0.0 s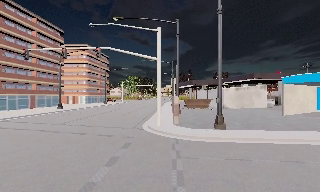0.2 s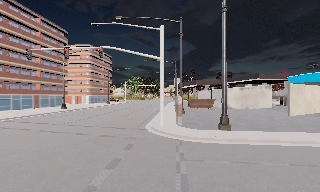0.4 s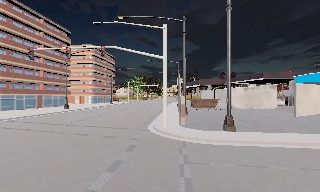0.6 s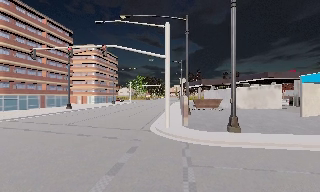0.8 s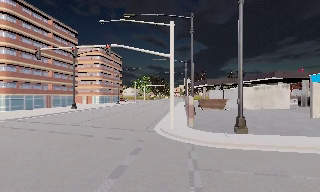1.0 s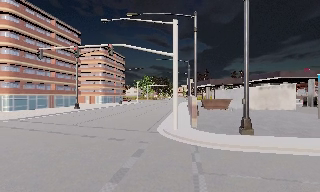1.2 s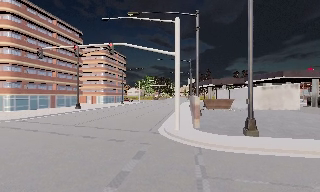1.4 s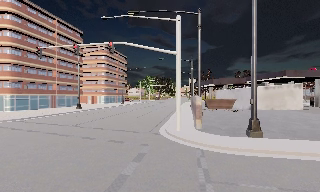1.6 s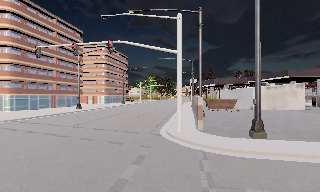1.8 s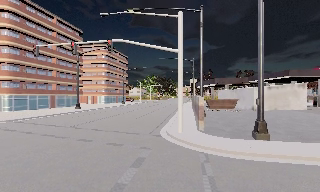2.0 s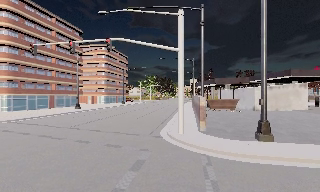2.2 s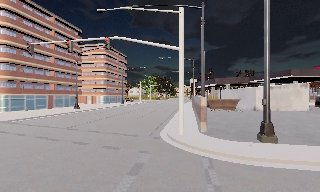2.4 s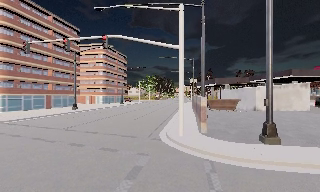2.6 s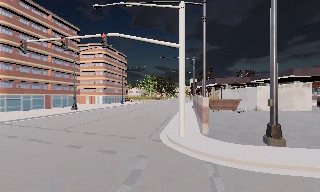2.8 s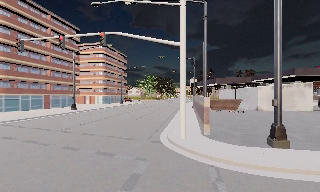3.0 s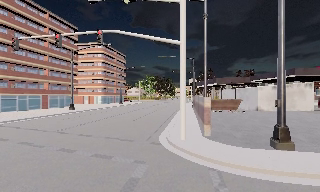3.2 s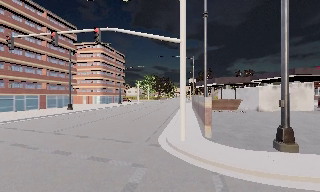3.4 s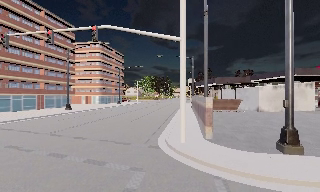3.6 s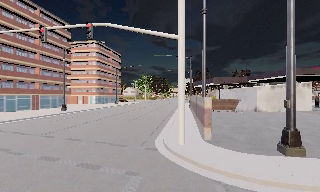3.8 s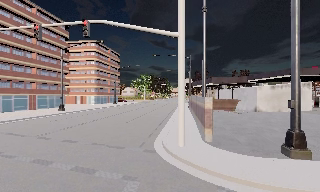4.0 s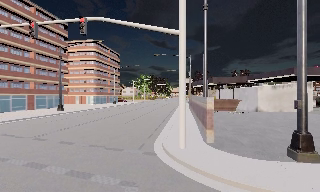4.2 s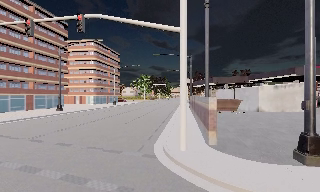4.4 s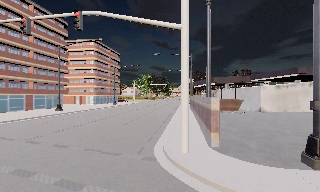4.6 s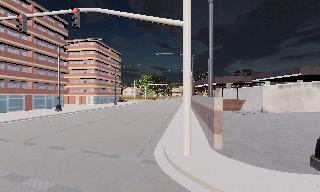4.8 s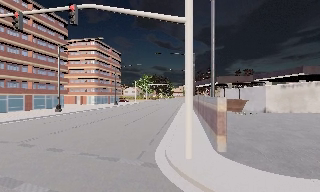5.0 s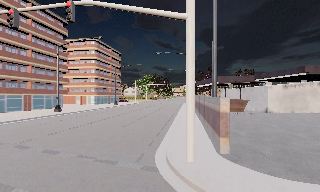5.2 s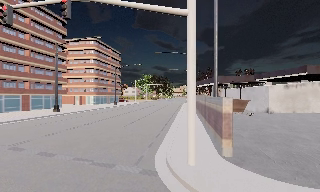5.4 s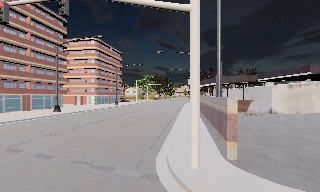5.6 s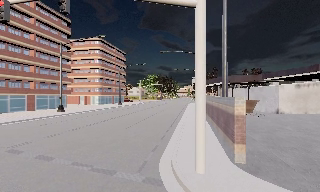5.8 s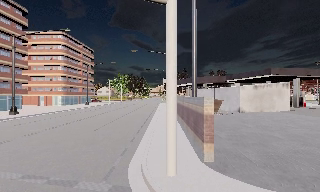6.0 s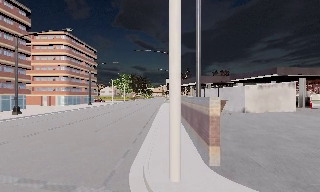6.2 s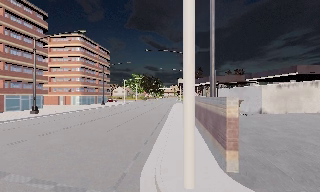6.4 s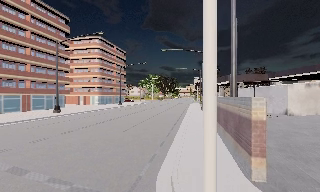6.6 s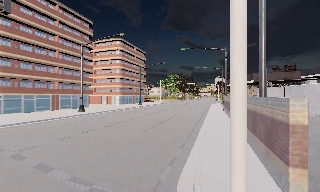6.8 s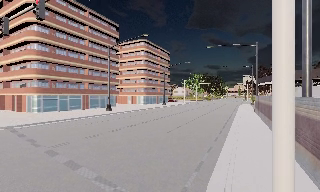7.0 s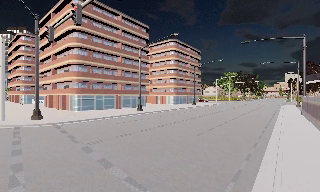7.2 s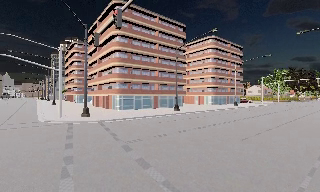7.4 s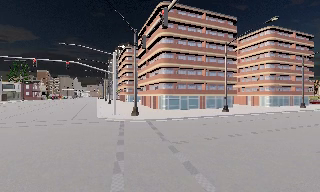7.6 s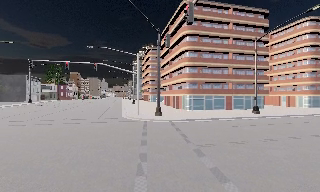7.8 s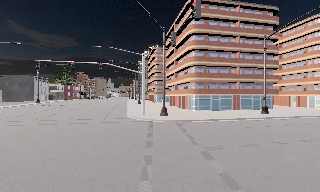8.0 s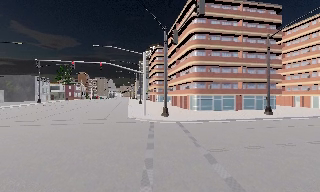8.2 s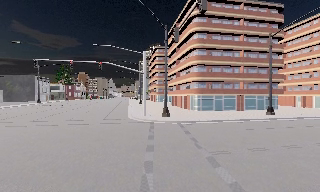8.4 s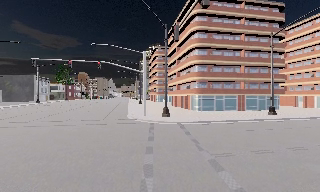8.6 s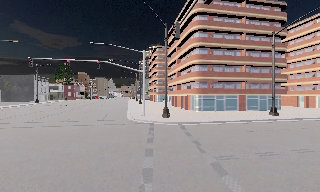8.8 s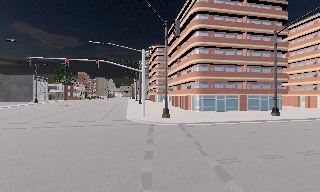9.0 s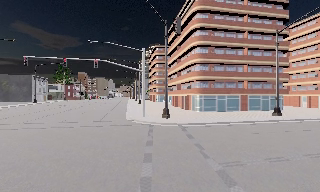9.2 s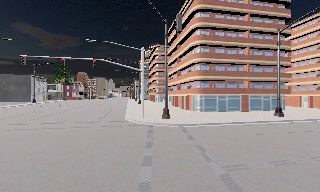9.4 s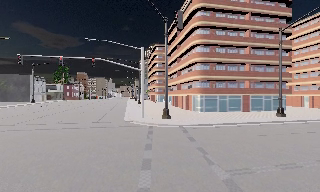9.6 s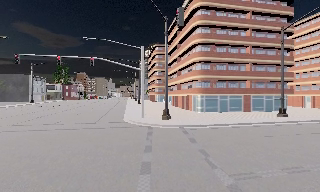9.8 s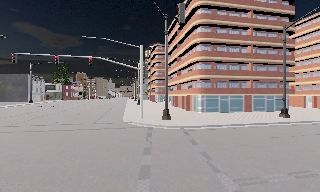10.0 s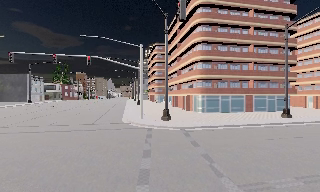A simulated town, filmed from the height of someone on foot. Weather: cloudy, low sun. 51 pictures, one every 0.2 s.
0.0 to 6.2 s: The camera travels forward, about 9 m, so what stands in front looms larger.
6.2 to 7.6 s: The camera pans to its left, which is counterclockwise from overhead, by about 70 degrees. It travels forward, about 2 m.
7.6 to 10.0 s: The camera travels forward, about 3.5 m, so what stands in front looms larger.
The film runs forward here.
